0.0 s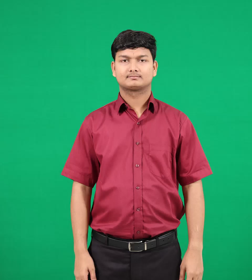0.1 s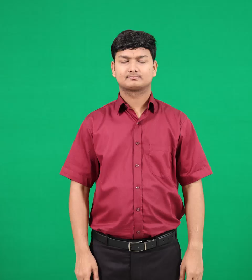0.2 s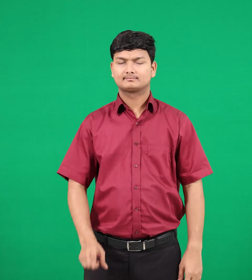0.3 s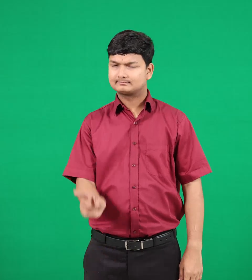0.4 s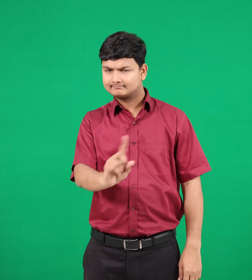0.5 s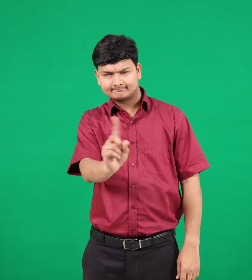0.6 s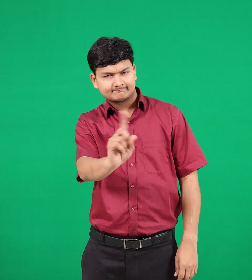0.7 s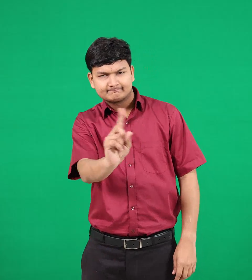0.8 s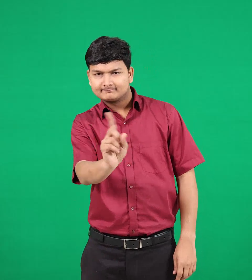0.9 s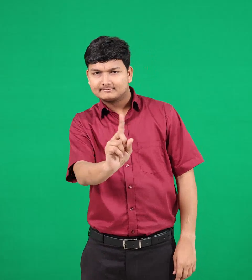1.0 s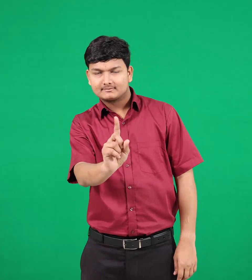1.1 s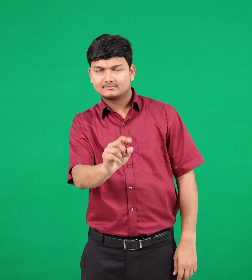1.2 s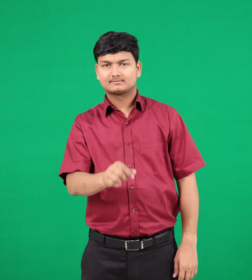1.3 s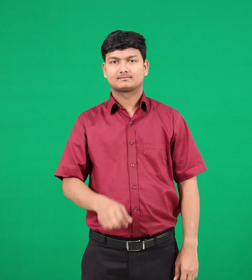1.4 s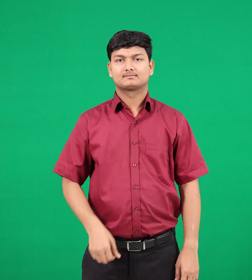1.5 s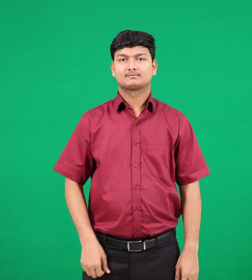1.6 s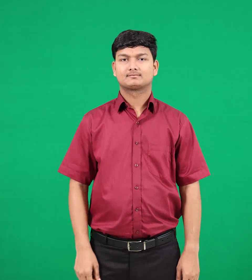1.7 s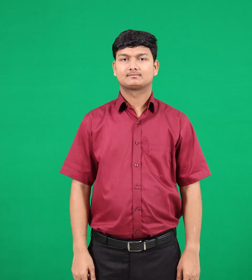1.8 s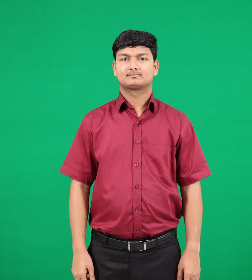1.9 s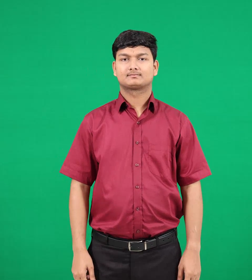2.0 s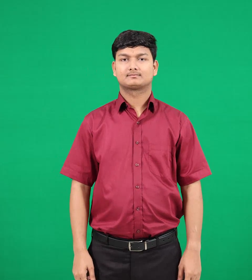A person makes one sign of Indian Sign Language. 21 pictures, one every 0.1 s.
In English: do not
